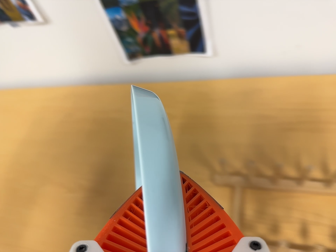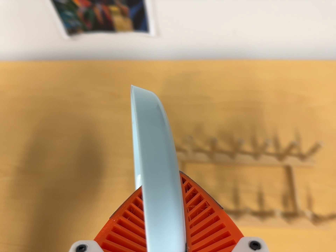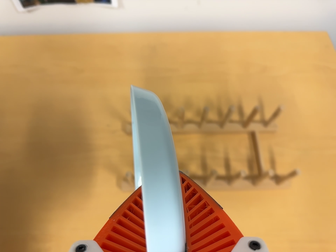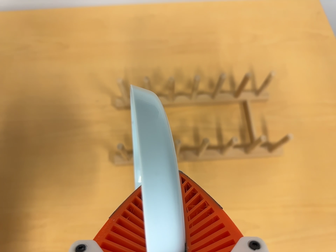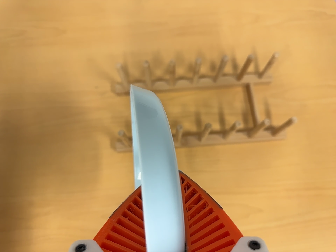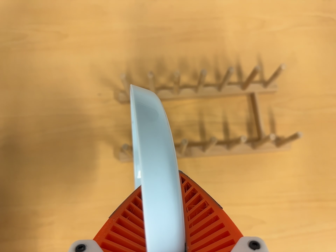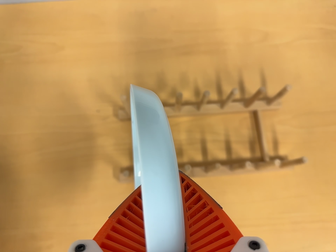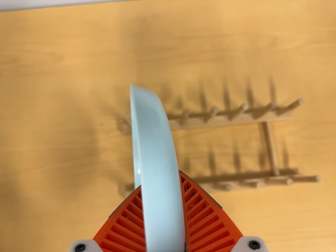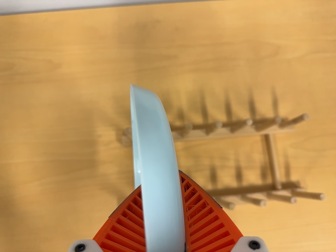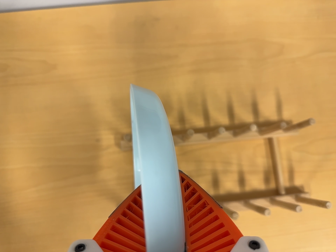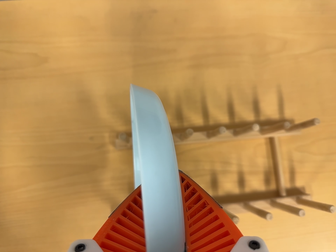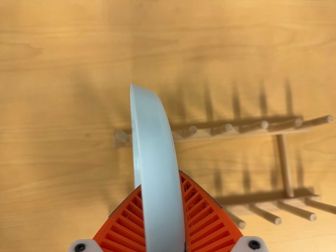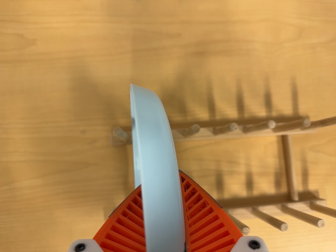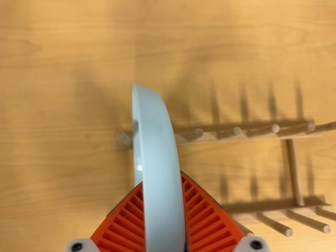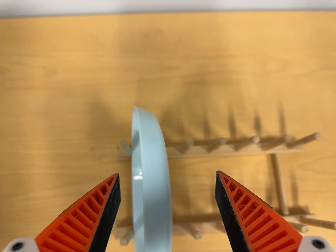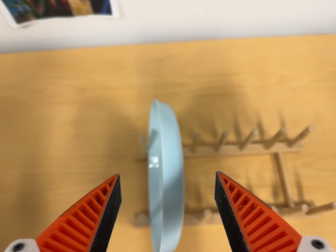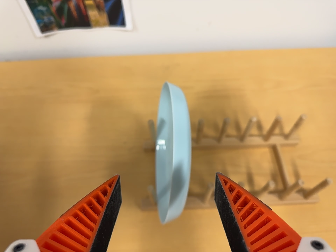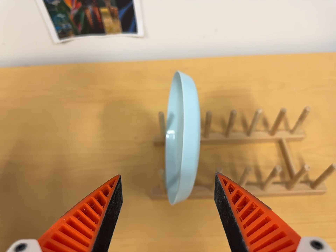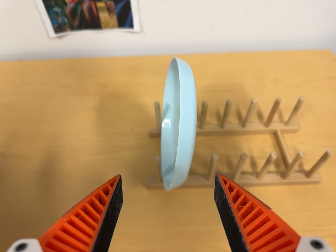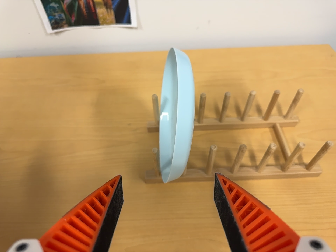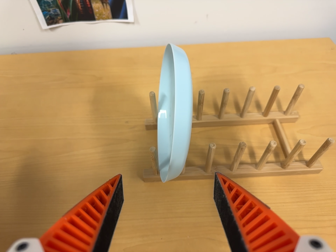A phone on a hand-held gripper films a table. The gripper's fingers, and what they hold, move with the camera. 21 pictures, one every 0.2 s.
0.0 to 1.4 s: The camera swings to its right by about 20 degrees, and the scene slides to the left. It travels toward the top of its view, about 7 cm. Its aim tips toward the bottom of its view by about 20 degrees, and the scene shifts upward.
1.4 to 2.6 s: The camera travels forward and toward the top of its view, about 10 cm, so what stands in front looms larger.
2.6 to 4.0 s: The camera travels toward the bottom of its view and backward, about 26 cm. Its aim tips toward the top of its view by about 30 degrees.
The film runs forward here.
